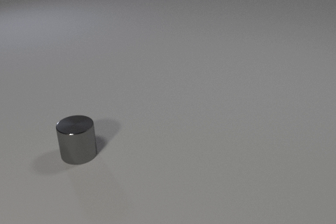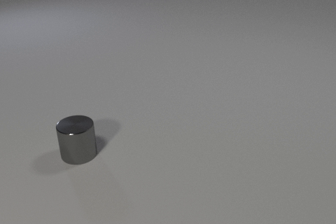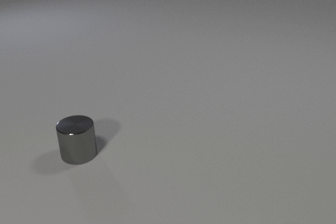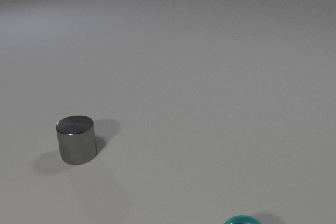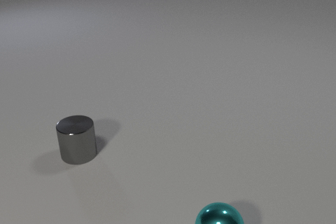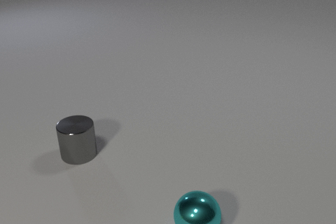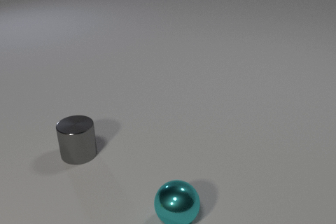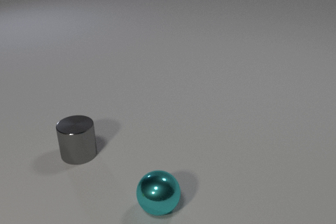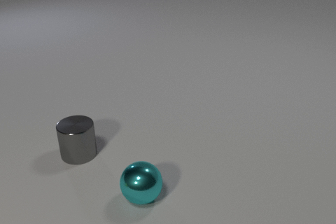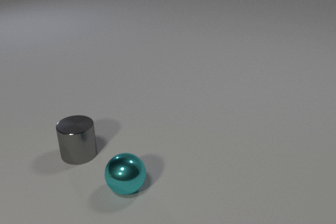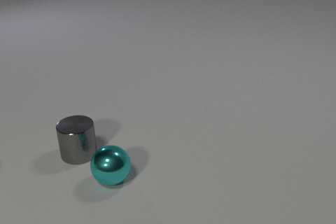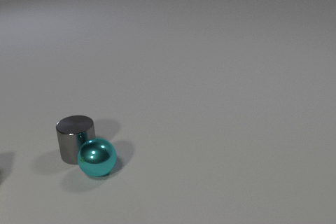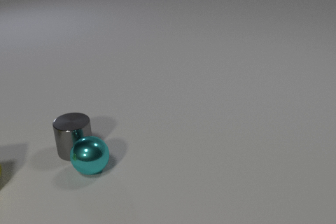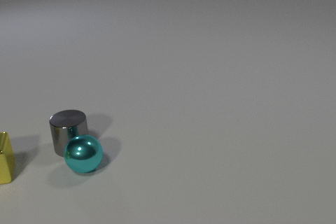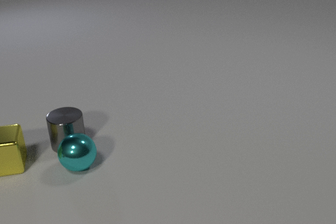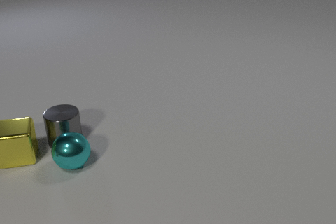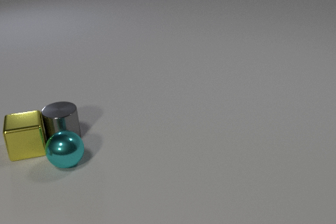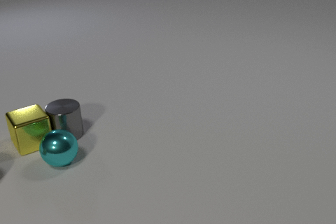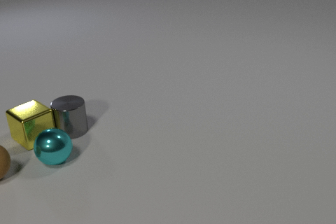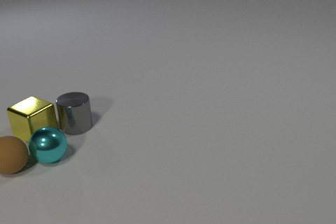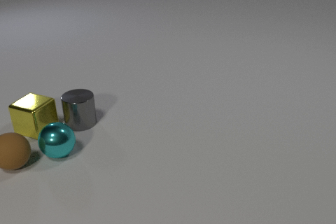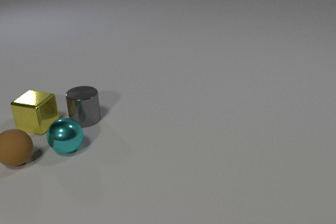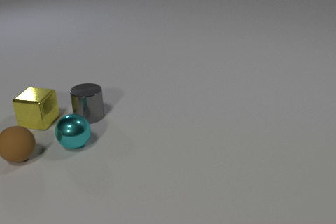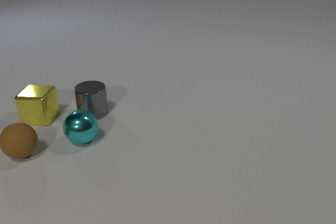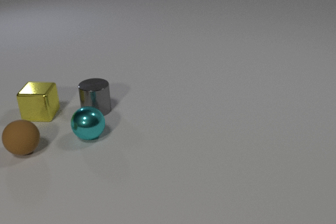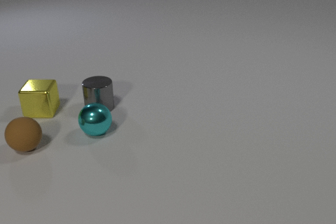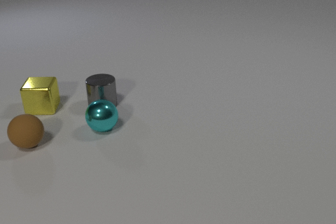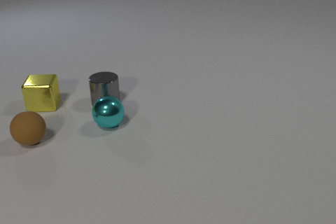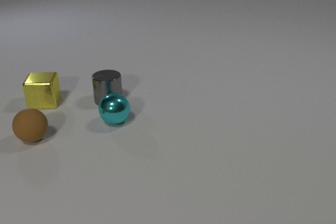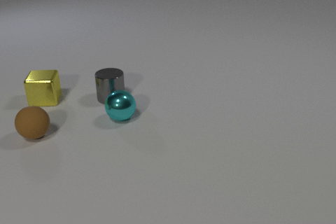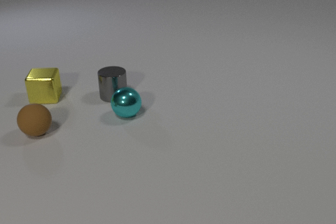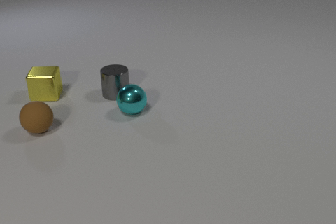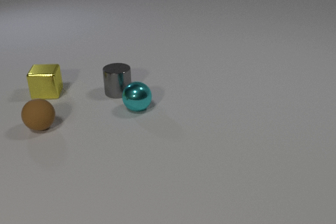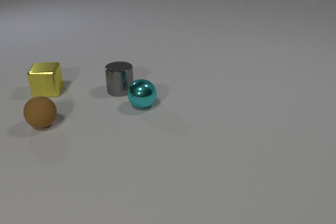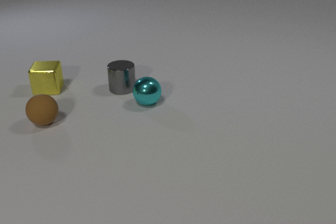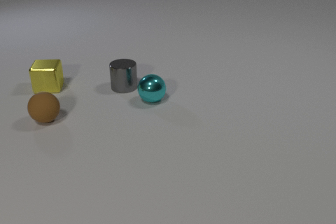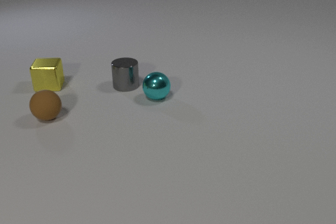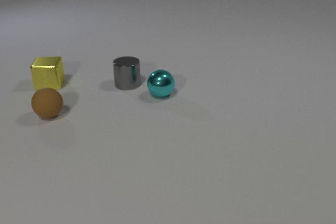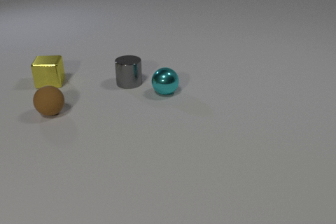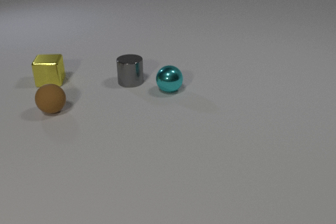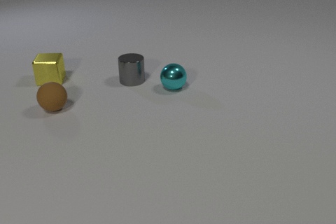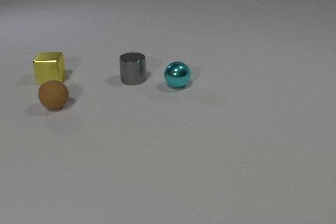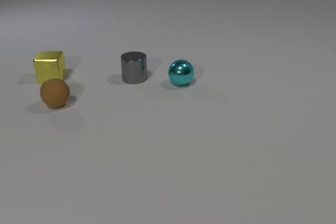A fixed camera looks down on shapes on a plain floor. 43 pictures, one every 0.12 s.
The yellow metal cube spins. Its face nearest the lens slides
to the right.
The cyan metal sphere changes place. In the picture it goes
away from the camera.
0.00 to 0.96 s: The cyan metal sphere comes in at the bottom edge, rolls to the left and away from the camera.
0.96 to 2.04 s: The cyan metal sphere rolls to the left and away from the camera. The gray metal cylinder slides away from the camera. The yellow metal cube comes in at the left edge, slides to the right and away from the camera. The cyan metal sphere and the gray metal cylinder collide. The gray metal cylinder and the yellow metal cube collide.
2.04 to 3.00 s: The cyan metal sphere rolls away from the camera and to the right. The gray metal cylinder slides away from the camera and to the right. The brown rubber sphere comes in at the left edge, rolls away from the camera and to the right. The yellow metal cube slides away from the camera, spins so that its near face slides to the right, counterclockwise seen from above. The cyan metal sphere and the brown rubber sphere collide.
3.00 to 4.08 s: The cyan metal sphere rolls away from the camera and to the right. The gray metal cylinder slides away from the camera and to the right. The brown rubber sphere rolls away from the camera and to the right. The yellow metal cube slides away from the camera.
4.08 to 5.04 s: The cyan metal sphere rolls away from the camera and to the right. The gray metal cylinder slides away from the camera and to the right. The brown rubber sphere rolls away from the camera. The yellow metal cube slides away from the camera.
What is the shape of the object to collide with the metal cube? cylinder.
Are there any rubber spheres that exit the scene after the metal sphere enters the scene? no.
What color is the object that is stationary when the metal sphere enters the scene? gray.
